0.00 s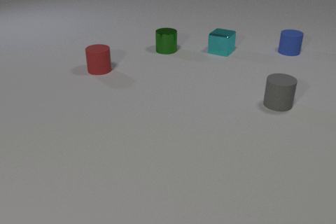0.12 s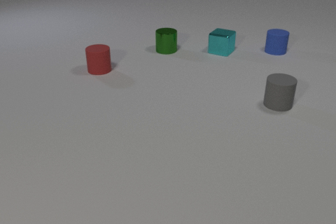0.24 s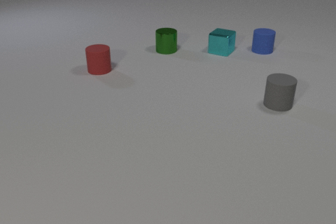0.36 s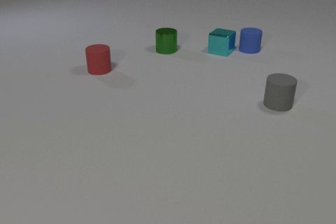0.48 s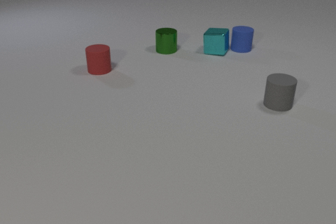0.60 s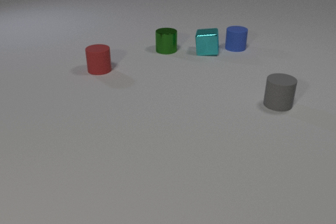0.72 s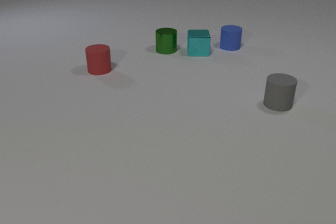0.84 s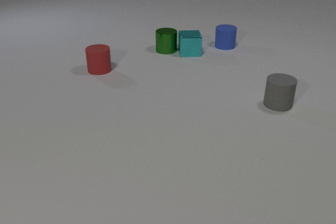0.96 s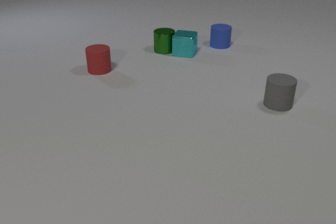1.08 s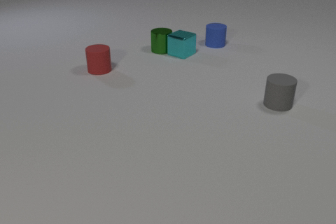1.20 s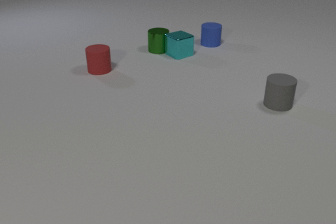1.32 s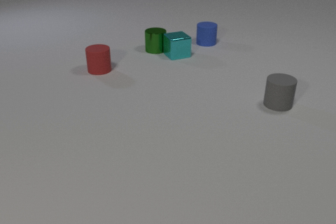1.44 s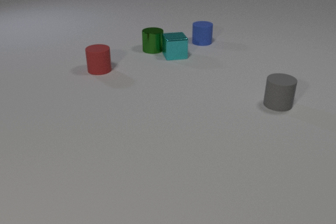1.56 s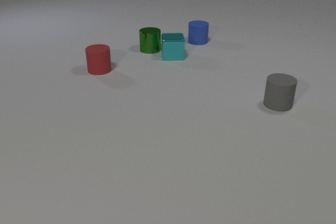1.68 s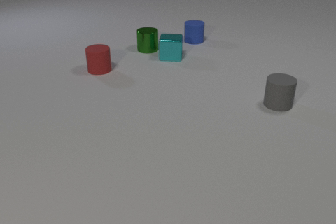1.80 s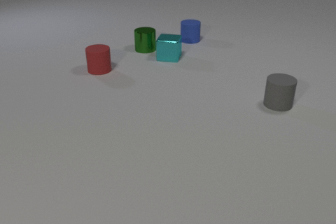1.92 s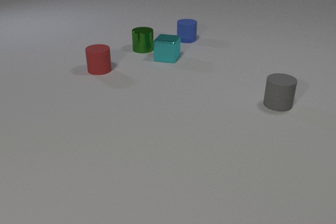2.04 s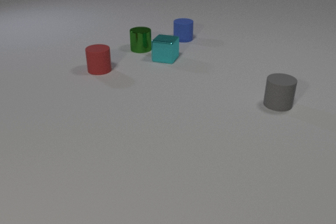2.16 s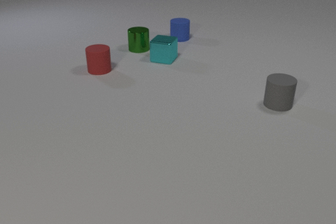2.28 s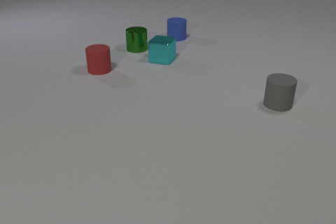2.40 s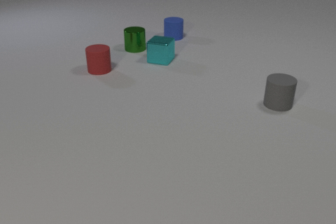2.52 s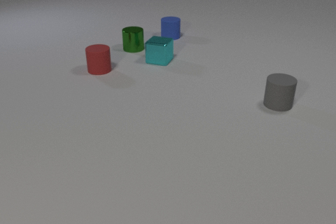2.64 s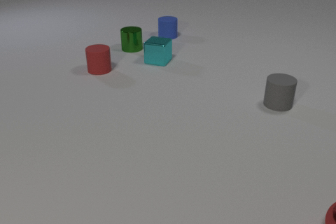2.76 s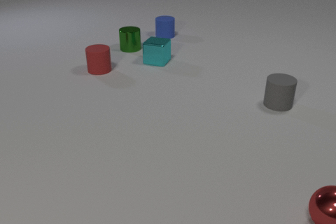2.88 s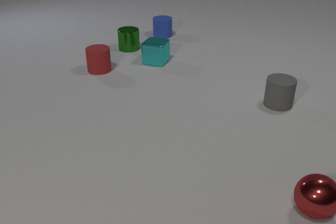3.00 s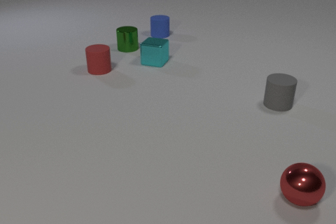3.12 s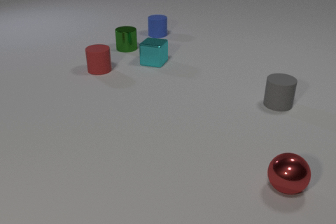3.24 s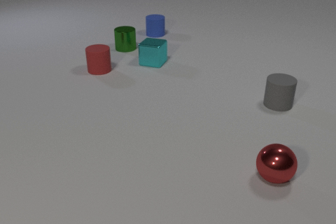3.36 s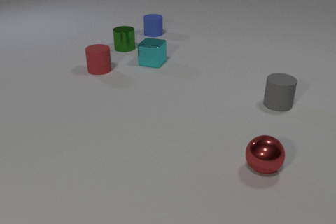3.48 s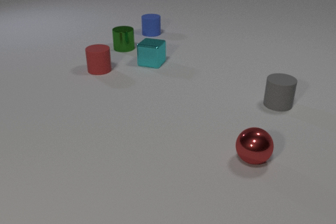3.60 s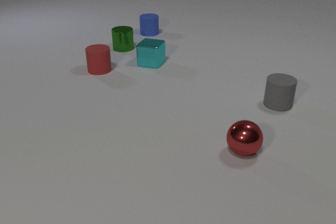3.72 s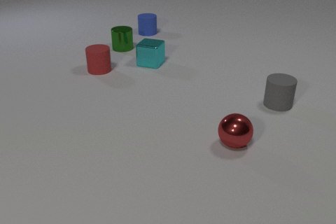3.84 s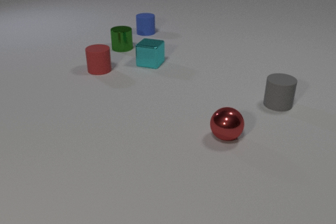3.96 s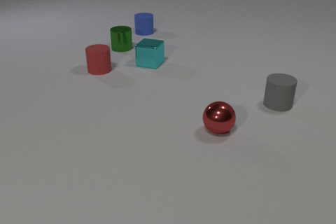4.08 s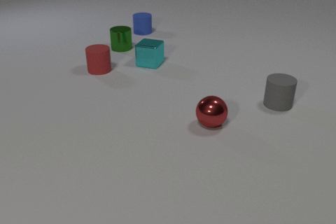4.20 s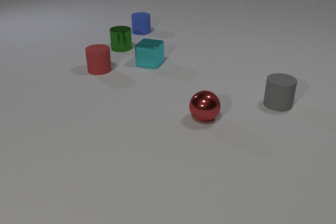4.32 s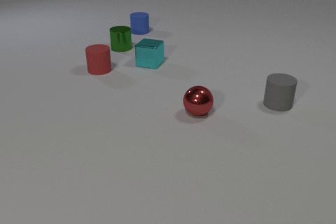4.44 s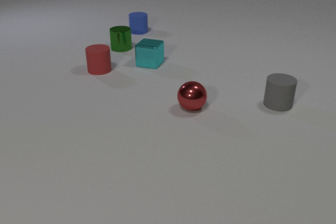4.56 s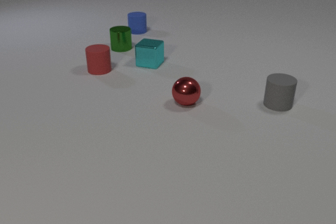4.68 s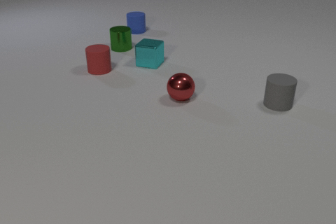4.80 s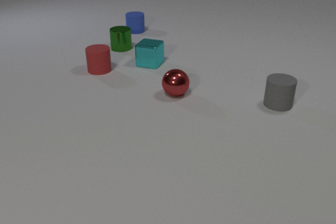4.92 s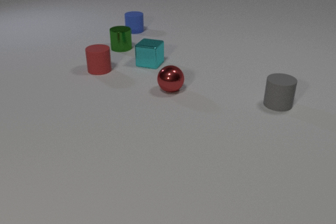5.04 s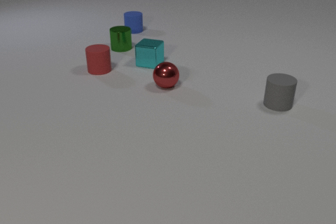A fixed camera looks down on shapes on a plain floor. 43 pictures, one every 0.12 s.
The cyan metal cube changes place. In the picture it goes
to the left.
The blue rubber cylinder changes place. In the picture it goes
to the left.
0.00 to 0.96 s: The blue rubber cylinder slides to the left. The cyan metal cube slides to the left. The blue rubber cylinder and the cyan metal cube collide. The cyan metal cube and the green metal cylinder collide.
0.96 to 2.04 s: The blue rubber cylinder slides to the left and away from the camera. The cyan metal cube slides to the left and toward the camera, spins so that its near face slides to the left, clockwise seen from above. The green metal cylinder slides to the left.
2.04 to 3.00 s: The blue rubber cylinder slides to the left and away from the camera. The cyan metal cube slides to the left and toward the camera. The green metal cylinder slides to the left. The red metal sphere comes in at the right edge, rolls to the left and away from the camera.
3.00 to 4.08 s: The blue rubber cylinder slides to the left and away from the camera. The cyan metal cube slides to the left. The green metal cylinder slides to the left. The red metal sphere rolls away from the camera and to the left.
4.08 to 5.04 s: The blue rubber cylinder slides to the left and away from the camera. The red metal sphere rolls away from the camera and to the left.
Are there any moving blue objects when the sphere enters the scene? yes.
How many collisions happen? 2.
How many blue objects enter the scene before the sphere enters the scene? 0.
